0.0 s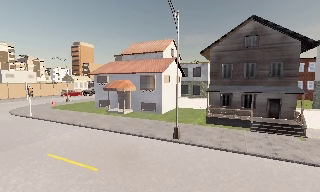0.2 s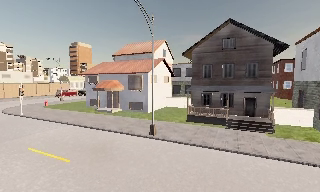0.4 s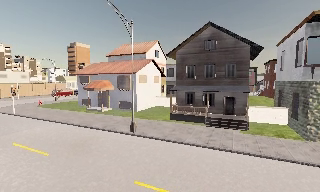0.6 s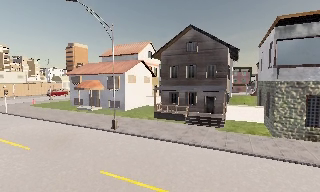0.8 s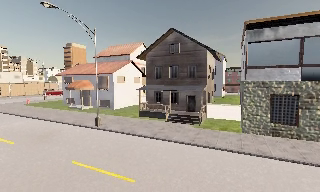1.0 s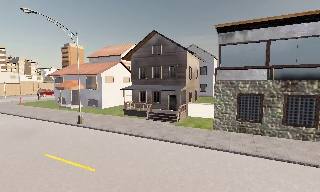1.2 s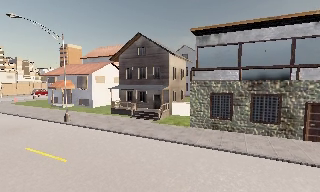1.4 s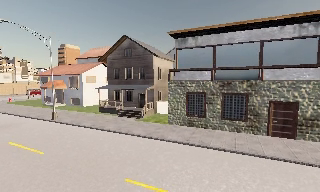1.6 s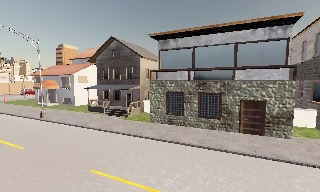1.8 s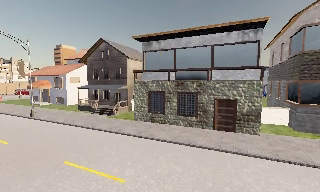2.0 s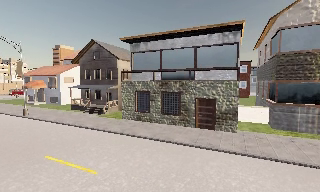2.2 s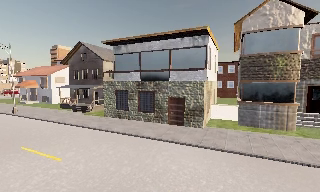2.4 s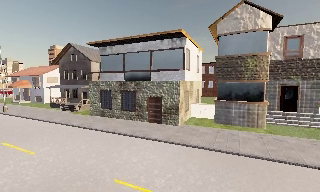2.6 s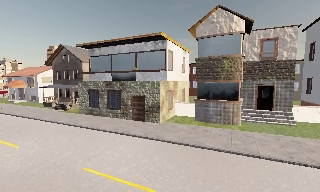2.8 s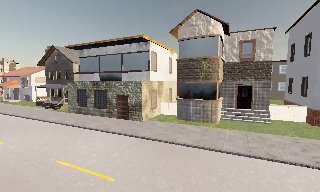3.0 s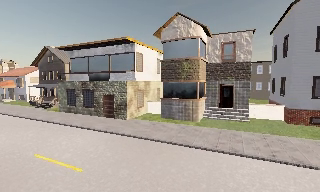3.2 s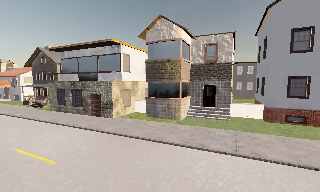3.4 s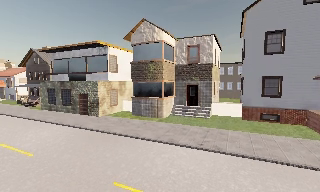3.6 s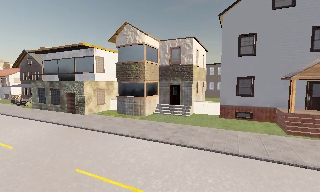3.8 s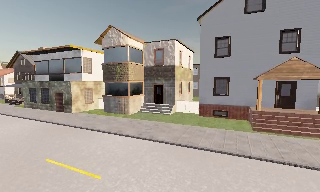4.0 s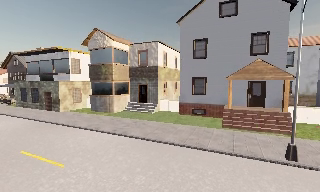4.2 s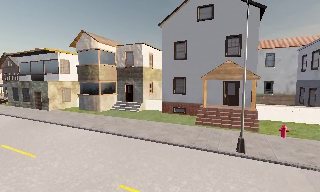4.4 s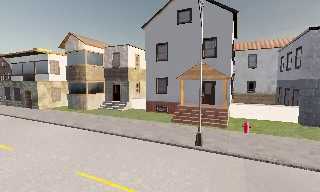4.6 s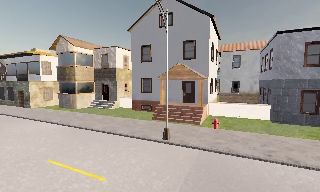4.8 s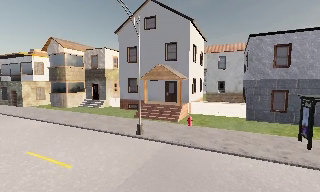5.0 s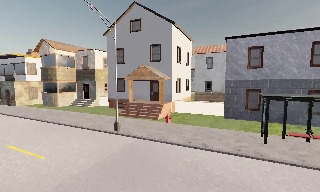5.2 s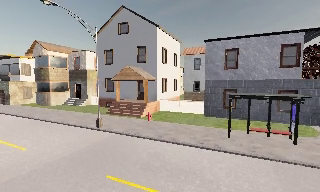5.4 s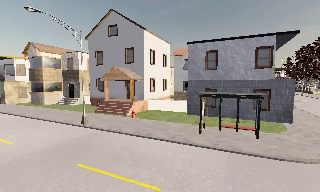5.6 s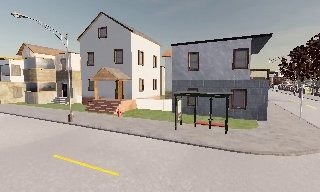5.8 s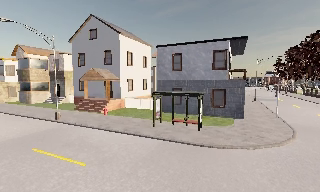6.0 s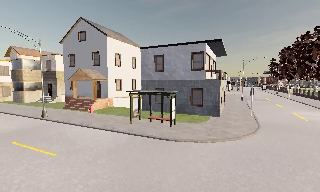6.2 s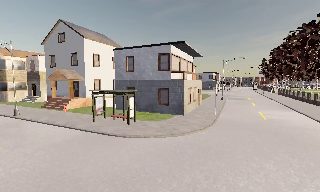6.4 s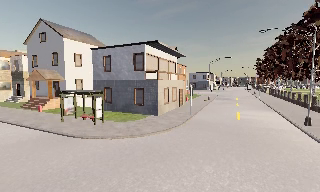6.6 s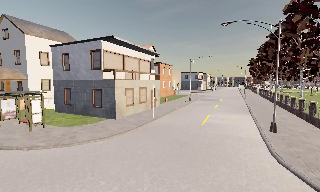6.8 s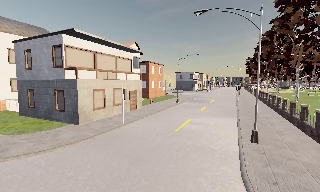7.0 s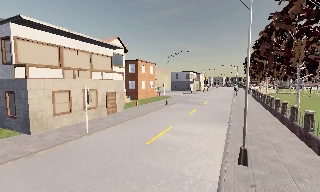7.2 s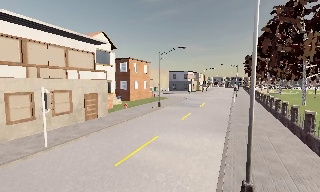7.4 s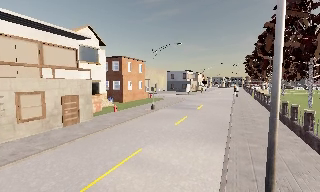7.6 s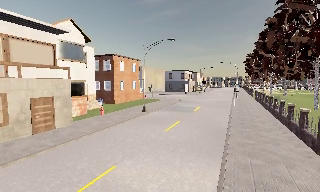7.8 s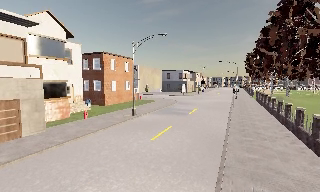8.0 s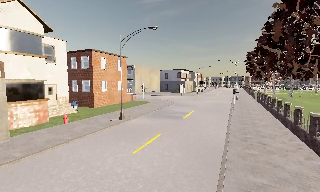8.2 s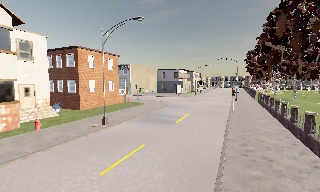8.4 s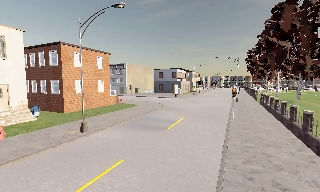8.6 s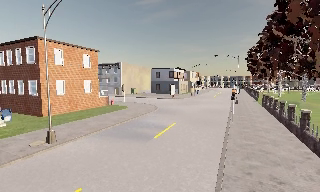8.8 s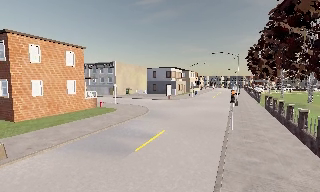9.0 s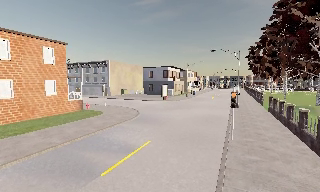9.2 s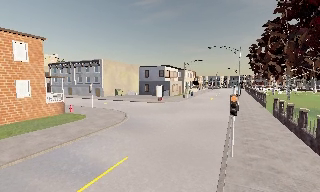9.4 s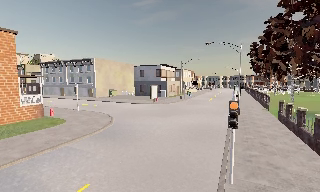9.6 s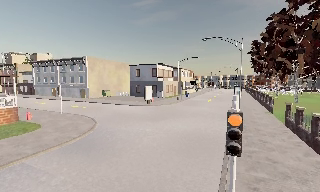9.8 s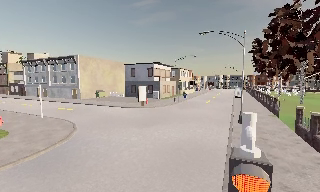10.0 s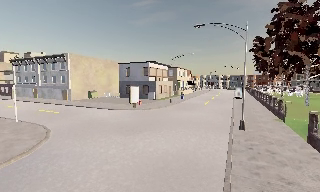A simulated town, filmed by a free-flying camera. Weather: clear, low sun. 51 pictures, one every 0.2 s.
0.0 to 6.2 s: The camera travels to its right and backward, about 55 m, so close, fixed things drift to the left.
6.2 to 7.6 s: The camera travels to its right and forward, about 18 m, so close, fixed things drift to the left. It loses speed.
7.6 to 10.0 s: The camera travels forward and to its right, about 25 m, so what stands in front looms larger.
The film runs forward here.
